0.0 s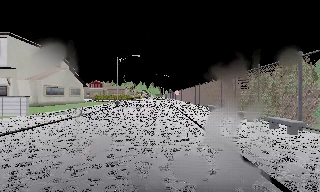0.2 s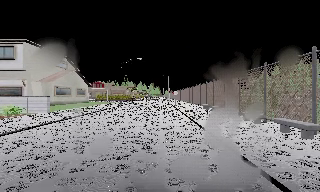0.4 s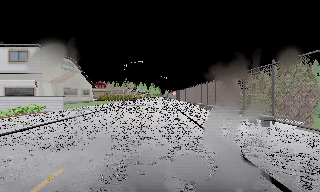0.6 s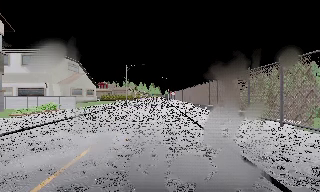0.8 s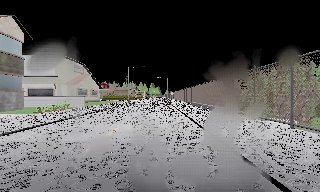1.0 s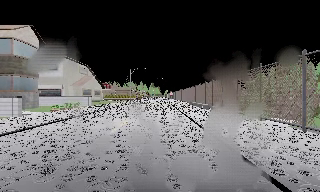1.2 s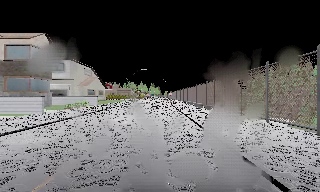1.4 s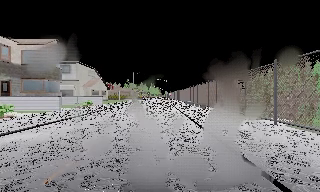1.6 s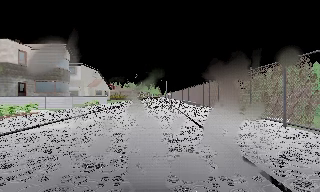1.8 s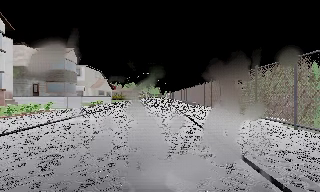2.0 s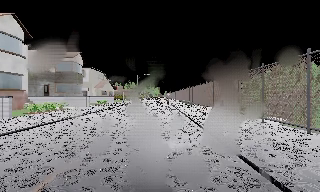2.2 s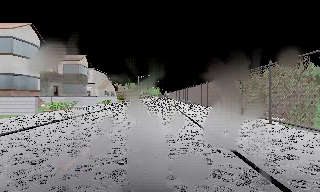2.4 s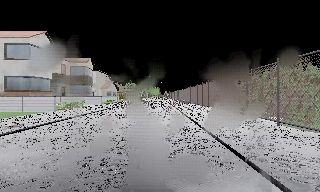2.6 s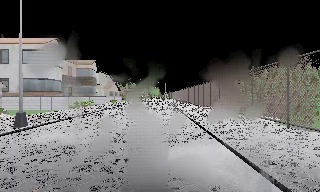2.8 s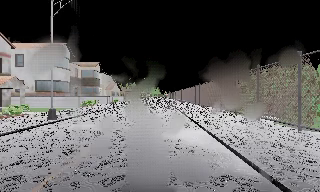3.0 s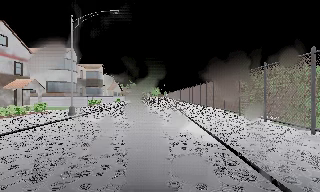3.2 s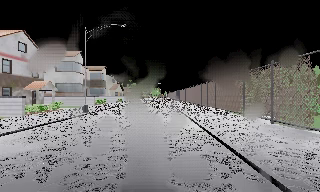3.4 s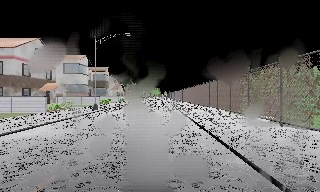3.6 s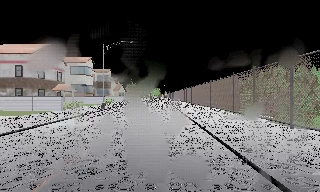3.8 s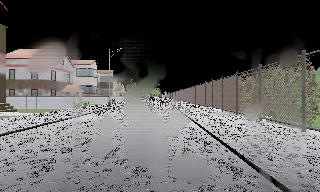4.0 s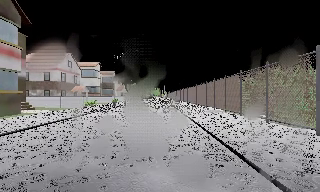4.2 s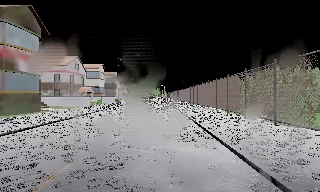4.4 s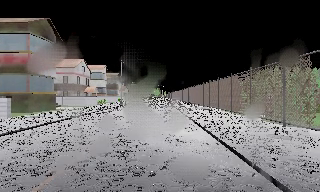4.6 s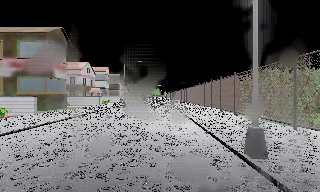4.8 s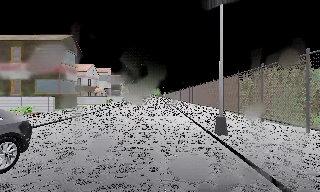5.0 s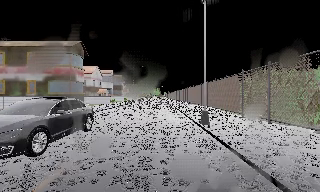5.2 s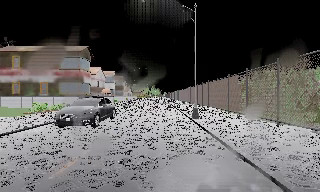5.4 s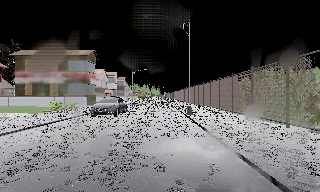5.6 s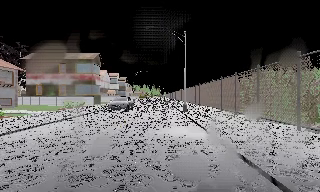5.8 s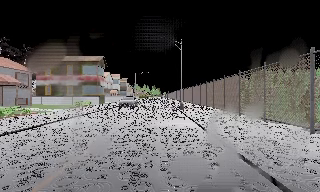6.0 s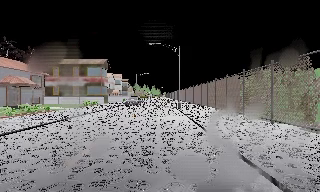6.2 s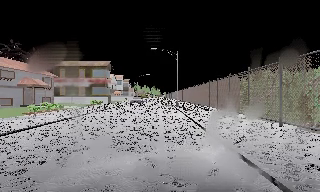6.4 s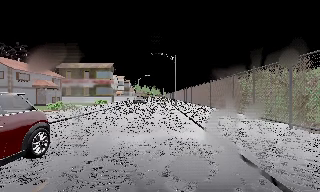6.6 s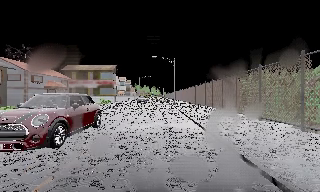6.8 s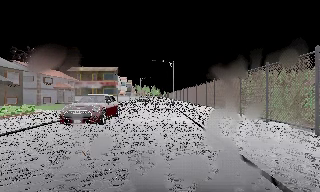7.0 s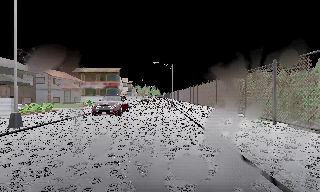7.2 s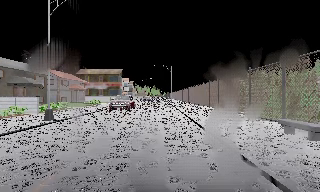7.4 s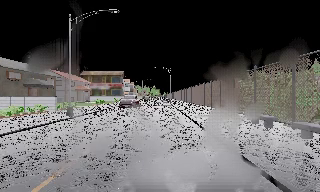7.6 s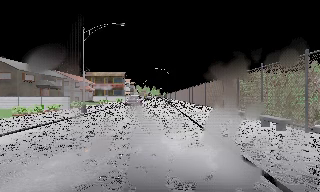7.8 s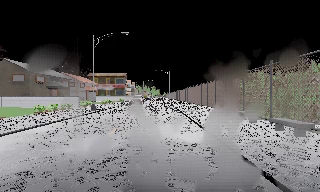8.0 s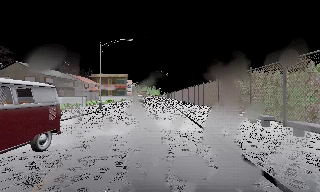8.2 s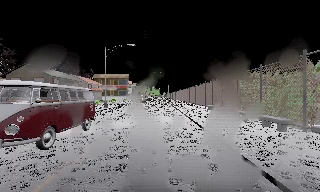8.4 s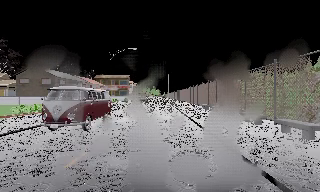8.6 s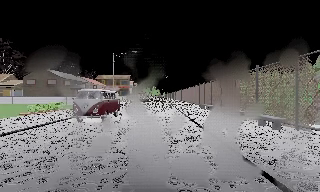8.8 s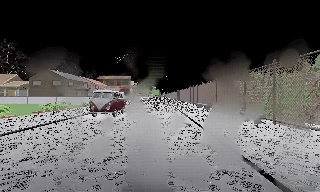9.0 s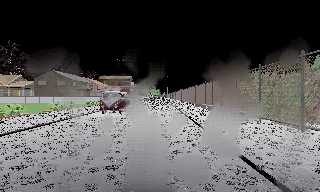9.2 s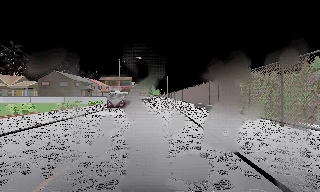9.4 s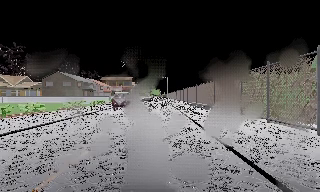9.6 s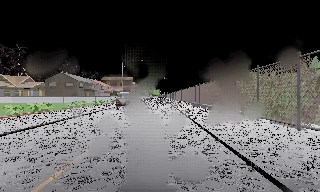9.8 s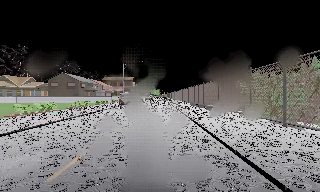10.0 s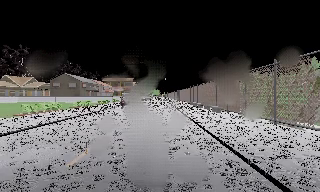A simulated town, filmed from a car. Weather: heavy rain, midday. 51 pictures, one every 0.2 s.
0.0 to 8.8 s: The camera travels backward, about 95 m, so what stands in front gets smaller.
8.8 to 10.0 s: The camera travels backward, about 6 m, so what stands in front gets smaller. It loses speed.
The film runs backward here.
